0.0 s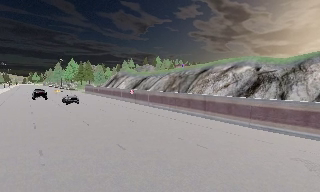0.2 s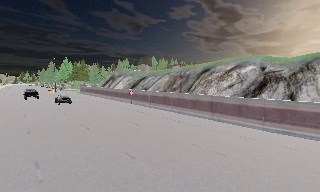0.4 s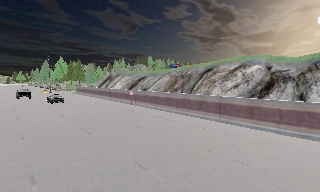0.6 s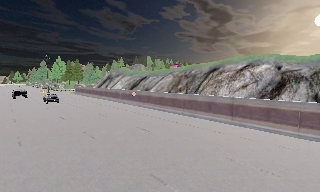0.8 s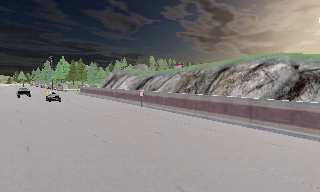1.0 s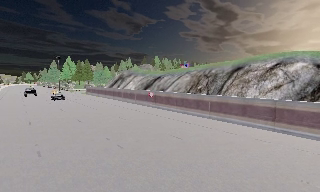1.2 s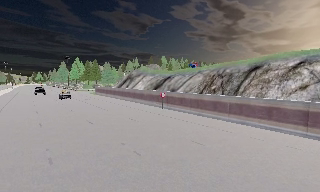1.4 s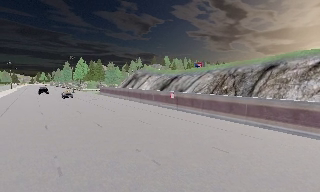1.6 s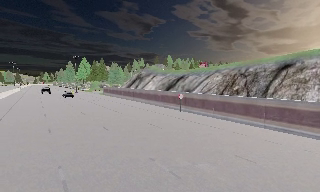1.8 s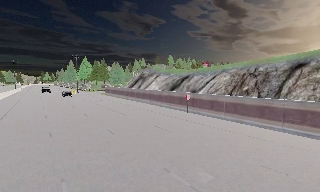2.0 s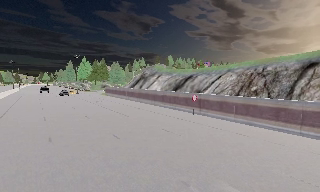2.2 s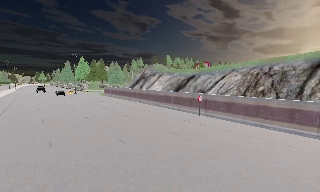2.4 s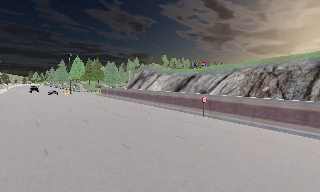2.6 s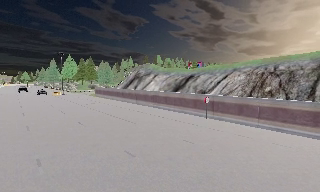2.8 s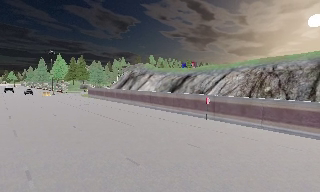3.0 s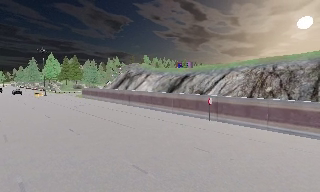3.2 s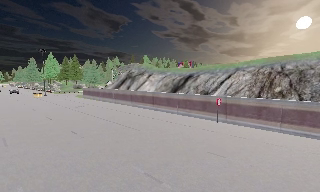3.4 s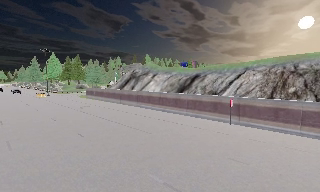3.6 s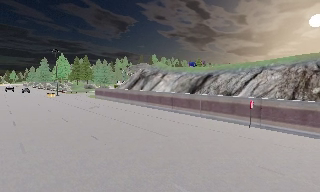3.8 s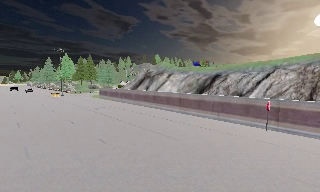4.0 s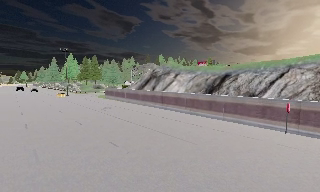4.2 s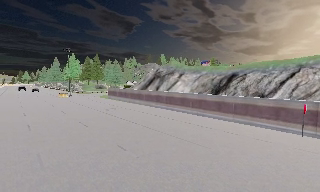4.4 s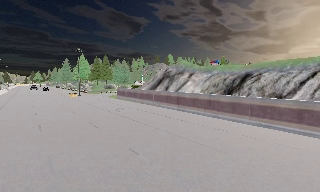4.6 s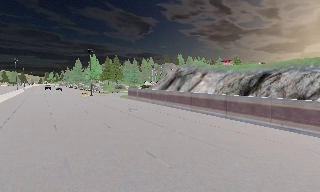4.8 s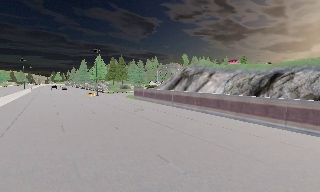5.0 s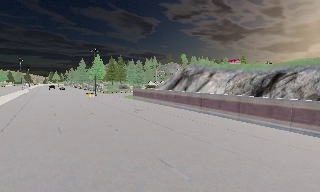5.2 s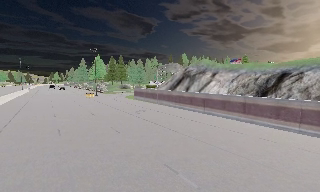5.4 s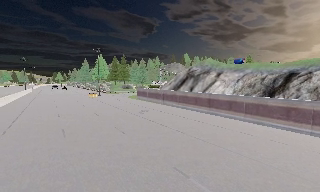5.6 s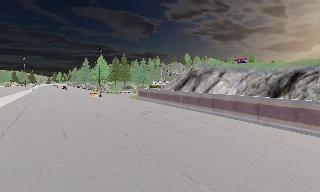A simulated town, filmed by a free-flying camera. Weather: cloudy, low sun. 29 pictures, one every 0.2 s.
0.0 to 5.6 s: The camera travels forward and to its left, about 25 m, so what stands in front looms larger. It loses speed.
The film runs forward here.
